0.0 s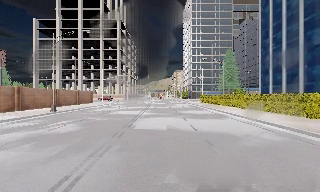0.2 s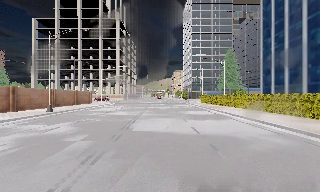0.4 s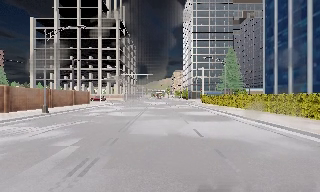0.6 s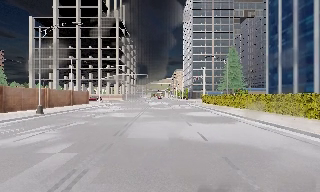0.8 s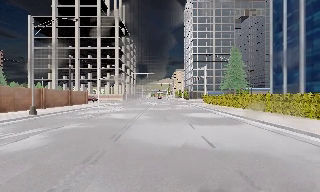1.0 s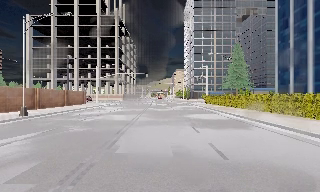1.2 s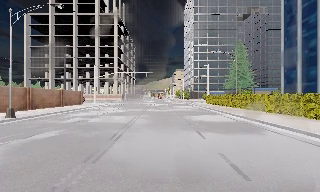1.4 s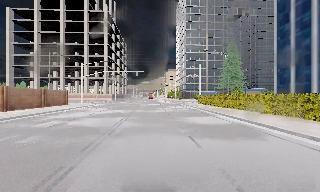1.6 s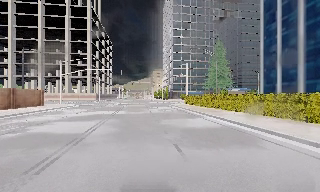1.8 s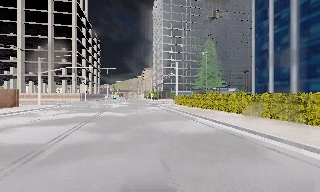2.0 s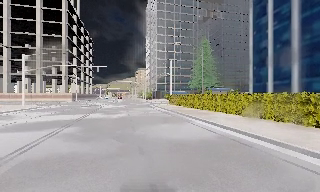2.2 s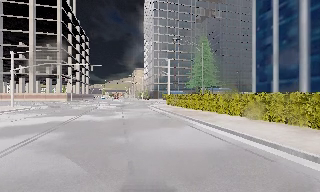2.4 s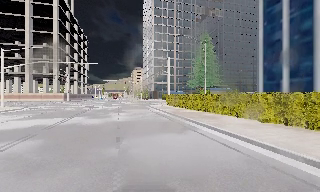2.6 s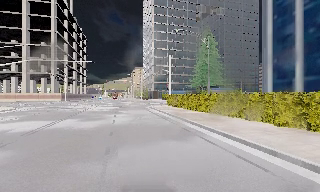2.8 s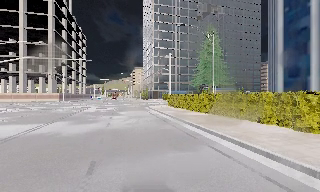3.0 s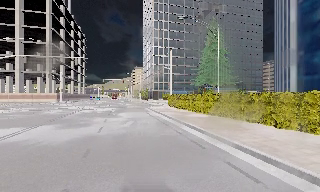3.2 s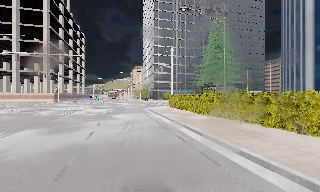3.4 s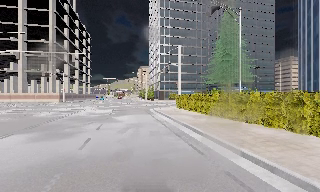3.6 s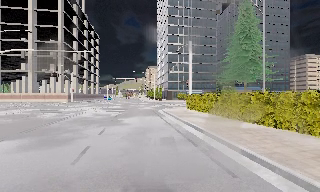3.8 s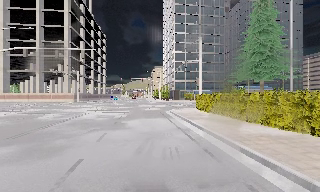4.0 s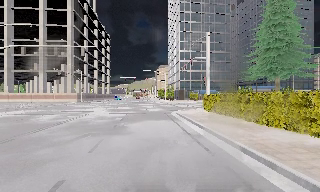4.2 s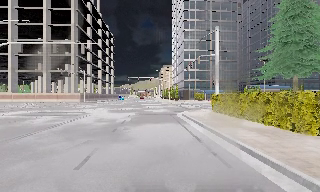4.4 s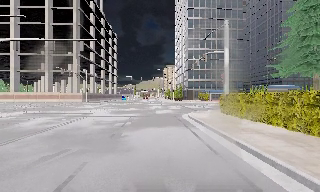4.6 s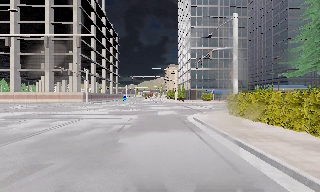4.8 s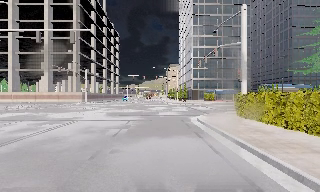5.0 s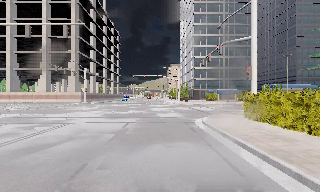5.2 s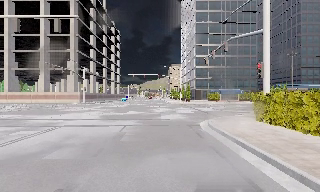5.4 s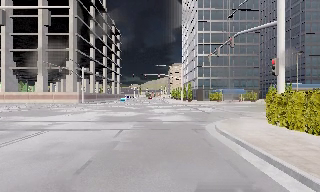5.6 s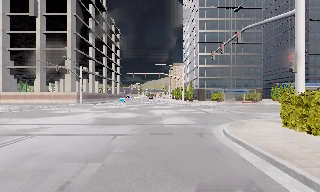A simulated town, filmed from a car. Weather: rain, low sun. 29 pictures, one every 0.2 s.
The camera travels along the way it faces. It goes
forward.
0.0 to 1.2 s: The camera travels forward, about 4.5 m, so what stands in front looms larger. It gains speed.
1.2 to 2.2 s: The scene slides to the left, as the camera pans about 15 degrees to its right. It travels forward, about 6 m, so what stands in front looms larger.
2.2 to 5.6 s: The scene slides to the right, as the camera pans about 15 degrees to its left. It travels forward, about 19 m, so what stands in front looms larger.
The film runs forward here.
